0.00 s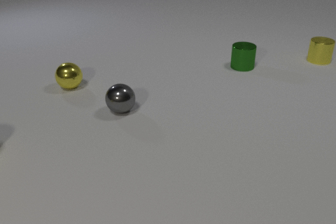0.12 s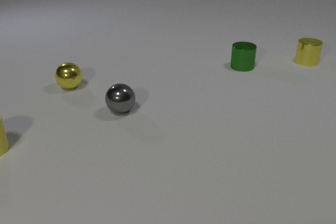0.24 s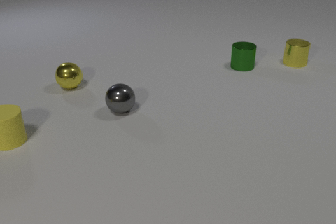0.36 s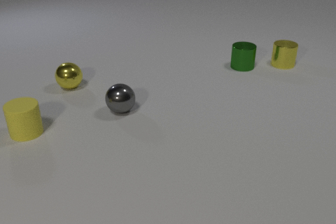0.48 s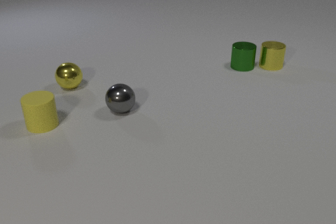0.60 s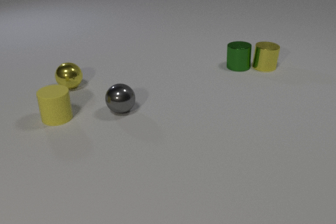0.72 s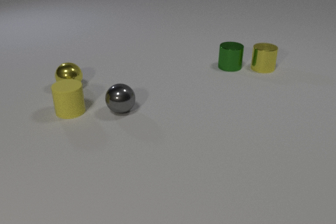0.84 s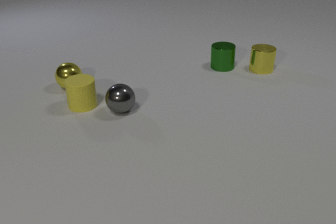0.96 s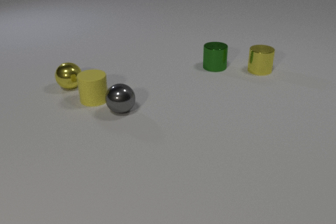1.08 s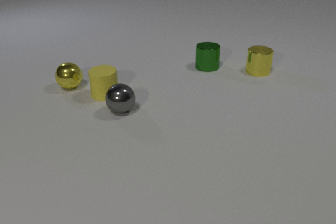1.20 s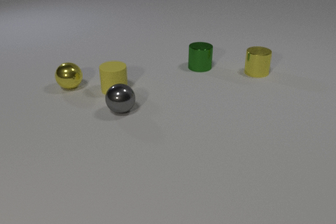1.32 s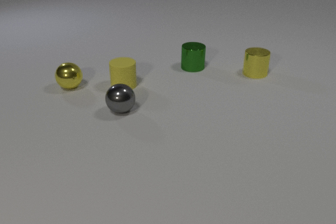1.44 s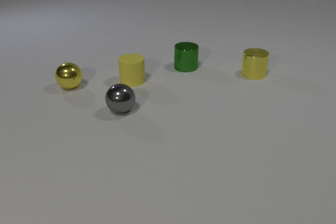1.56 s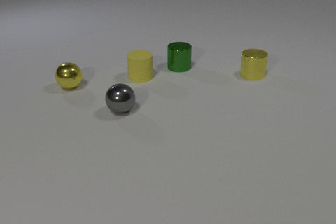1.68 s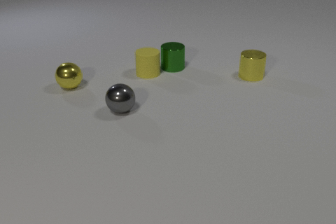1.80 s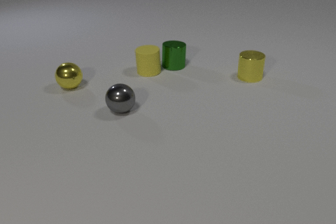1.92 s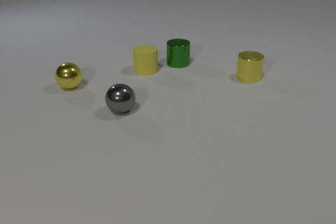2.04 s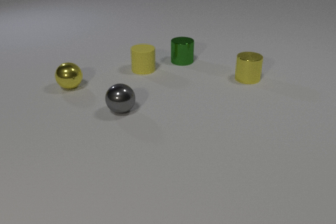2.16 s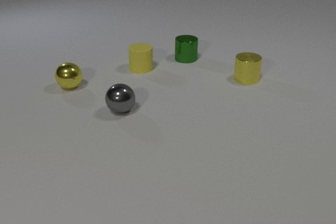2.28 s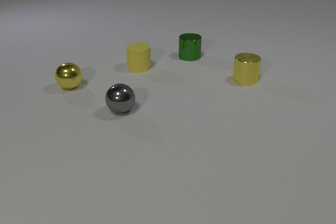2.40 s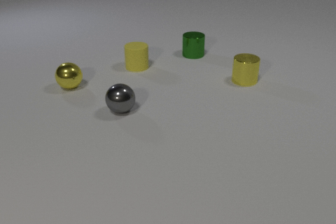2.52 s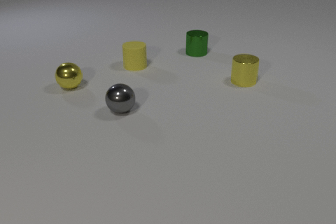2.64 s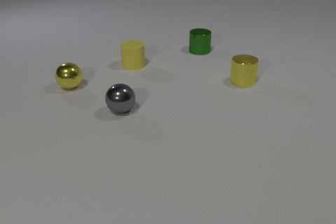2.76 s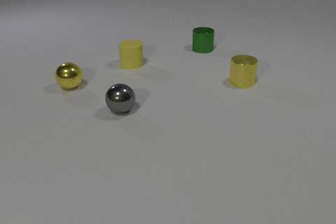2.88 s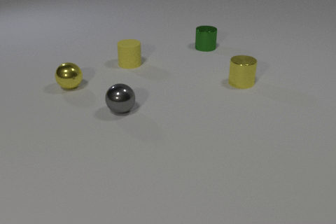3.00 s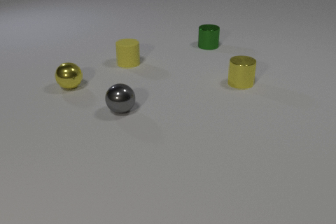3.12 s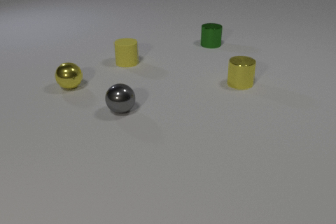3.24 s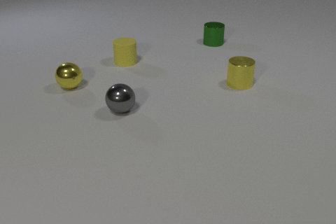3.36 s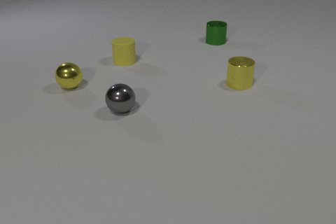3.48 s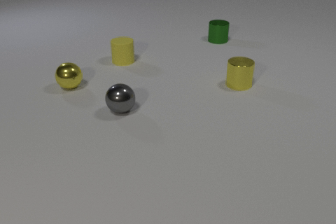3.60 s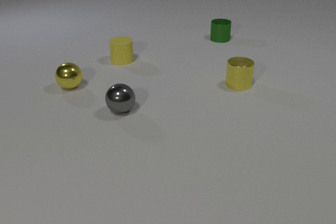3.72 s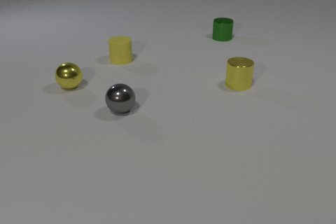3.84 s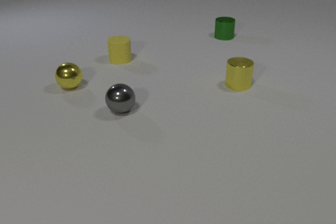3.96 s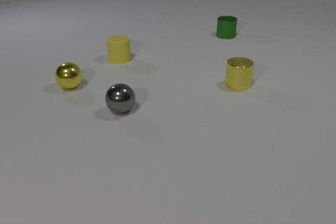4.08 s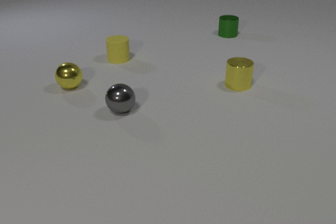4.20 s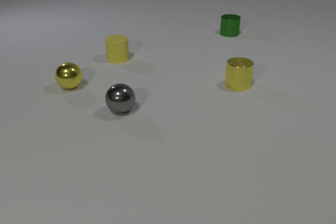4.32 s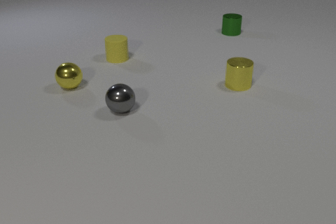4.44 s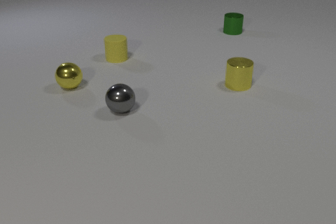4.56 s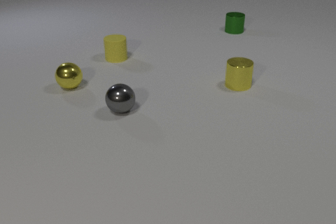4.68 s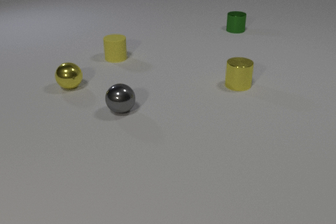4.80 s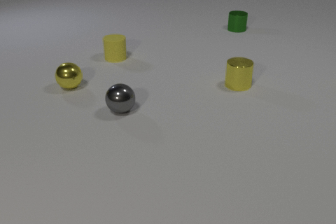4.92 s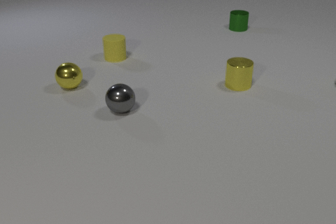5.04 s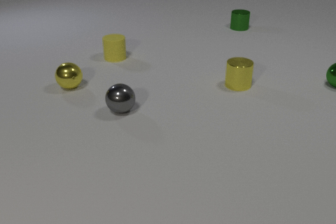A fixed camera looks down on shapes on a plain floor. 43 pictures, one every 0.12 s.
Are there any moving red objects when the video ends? no.
What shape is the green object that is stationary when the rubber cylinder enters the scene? cylinder.
Are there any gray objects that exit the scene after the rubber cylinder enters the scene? no.
0.00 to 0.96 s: The yellow metal cylinder slides to the left and toward the camera. The green metal cylinder slides to the left. The yellow rubber cylinder comes in at the left edge, slides to the right and away from the camera. The yellow metal cylinder and the green metal cylinder collide.
0.96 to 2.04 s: The yellow metal cylinder slides toward the camera and to the left. The green metal cylinder slides to the left. The yellow rubber cylinder slides away from the camera and to the right. The green metal cylinder and the yellow rubber cylinder collide.
2.04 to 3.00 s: The yellow metal cylinder slides toward the camera and to the left. The green metal cylinder slides away from the camera and to the right. The yellow rubber cylinder slides away from the camera and to the left.
3.00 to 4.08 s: The green metal cylinder slides away from the camera and to the right. The yellow rubber cylinder slides away from the camera and to the left.
4.08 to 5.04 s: The green metal cylinder slides away from the camera and to the right. The green metal sphere comes in at the right edge, rolls to the left.
